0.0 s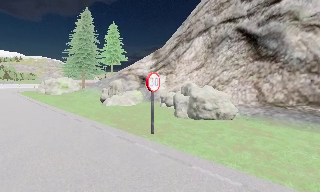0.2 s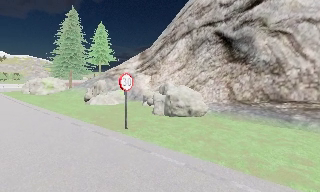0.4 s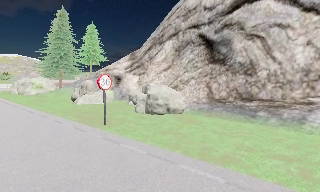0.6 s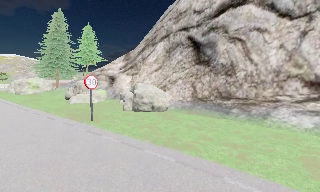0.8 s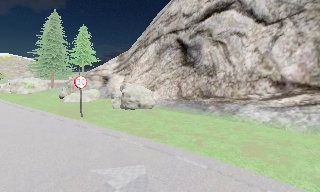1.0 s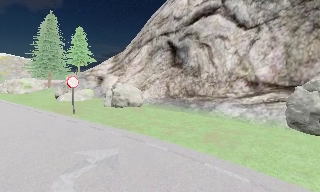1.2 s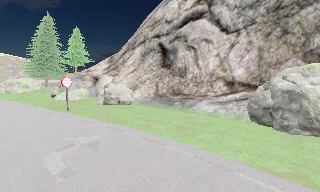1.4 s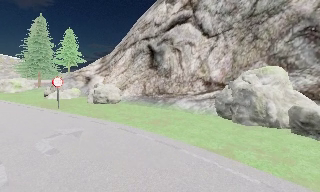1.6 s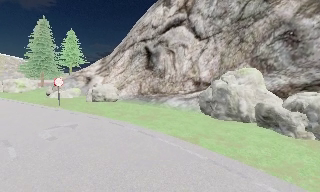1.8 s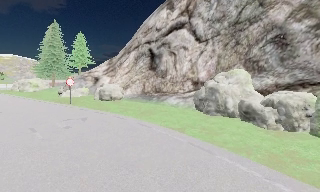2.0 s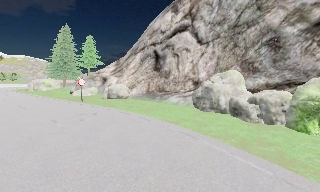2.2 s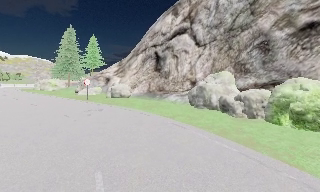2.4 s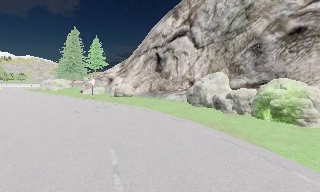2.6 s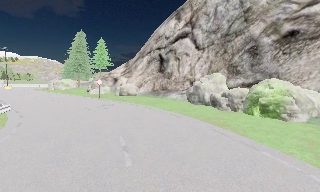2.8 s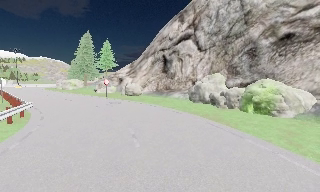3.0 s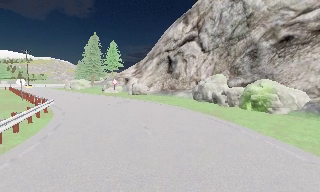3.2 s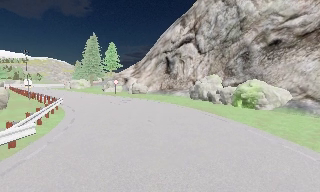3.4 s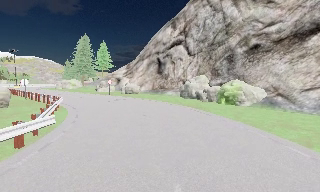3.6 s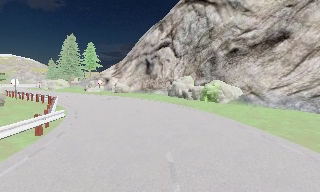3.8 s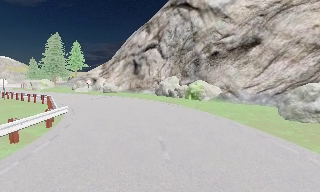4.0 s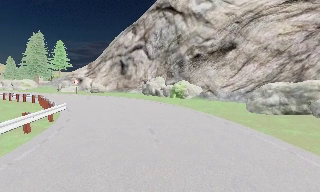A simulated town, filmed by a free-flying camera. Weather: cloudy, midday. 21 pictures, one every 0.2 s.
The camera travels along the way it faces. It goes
backward.
0.0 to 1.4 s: The camera travels backward and to its right, about 8 m, so what stands in front gets smaller.
1.4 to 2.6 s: The camera travels backward, about 7 m, so what stands in front gets smaller.
2.6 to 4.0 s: The scene slides to the left, as the camera pans about 15 degrees to its right. It travels backward, about 9 m, so what stands in front gets smaller.
The film runs backward here.
